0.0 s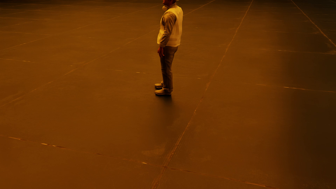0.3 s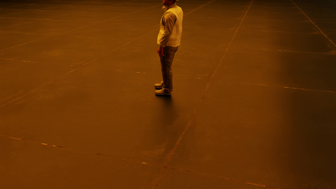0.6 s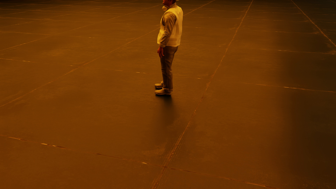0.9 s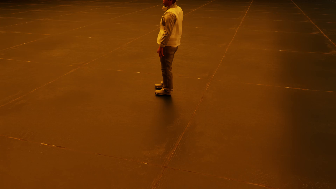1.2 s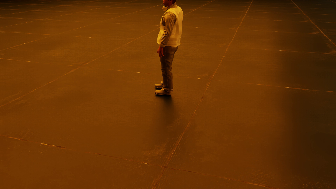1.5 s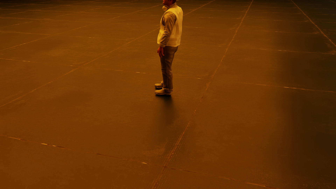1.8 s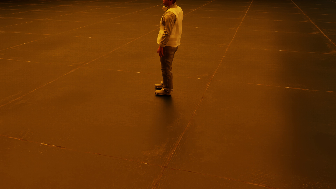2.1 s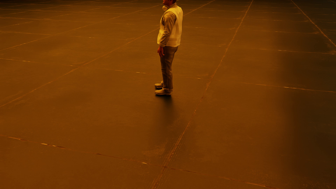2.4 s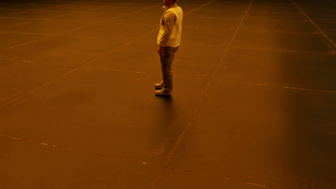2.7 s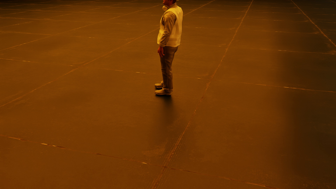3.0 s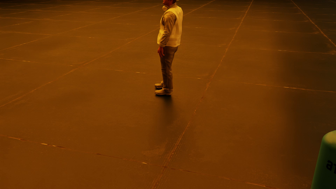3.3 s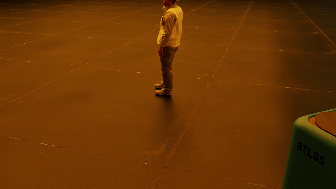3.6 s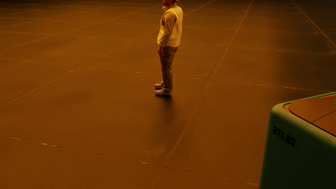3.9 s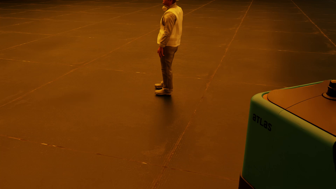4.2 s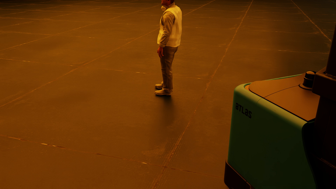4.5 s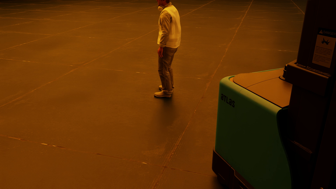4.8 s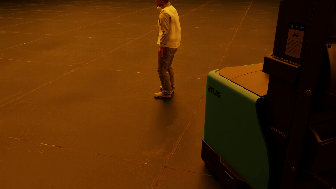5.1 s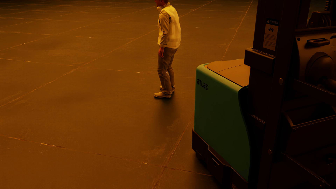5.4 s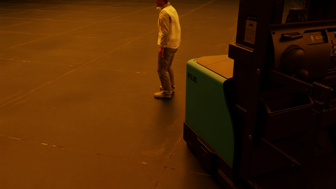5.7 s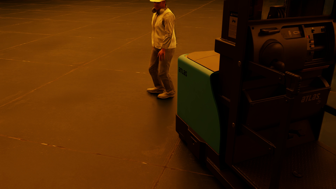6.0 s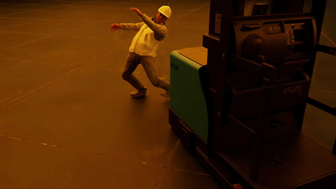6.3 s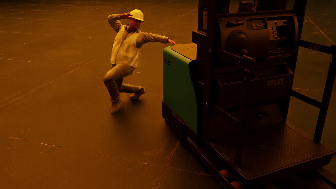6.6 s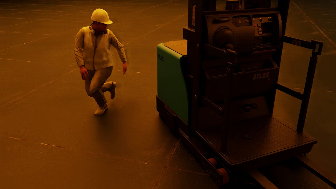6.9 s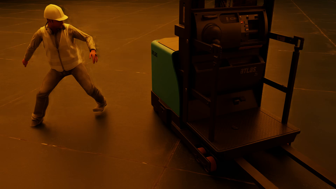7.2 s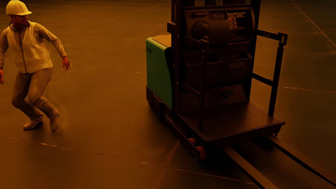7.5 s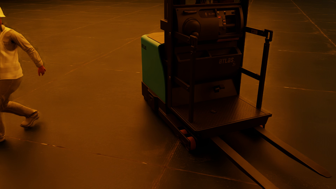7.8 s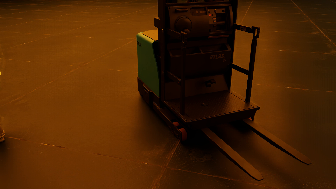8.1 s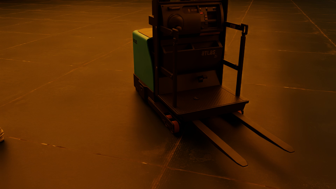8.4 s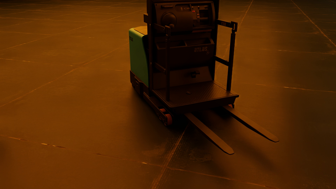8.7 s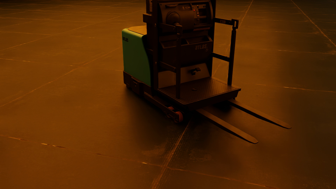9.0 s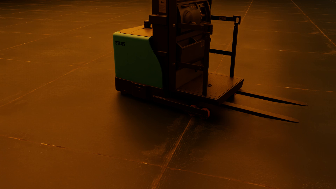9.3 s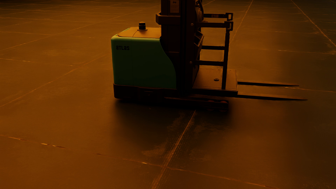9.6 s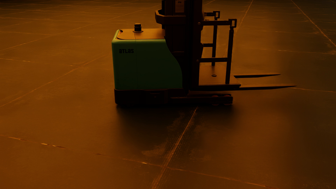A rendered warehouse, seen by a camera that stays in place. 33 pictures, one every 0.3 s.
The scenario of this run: Near miss between a forklift and a person.
